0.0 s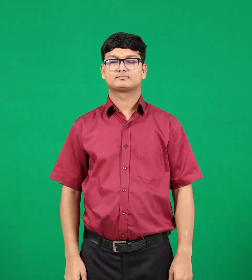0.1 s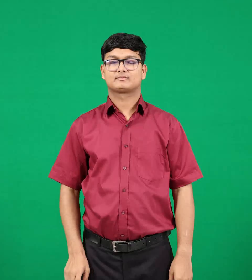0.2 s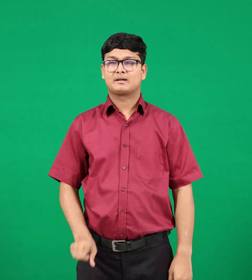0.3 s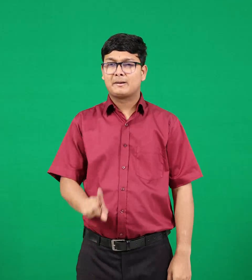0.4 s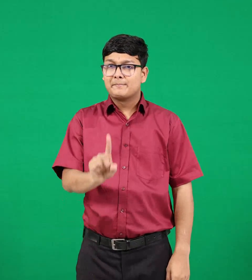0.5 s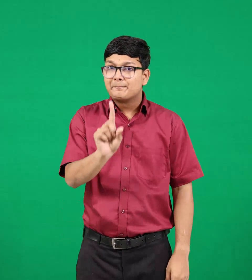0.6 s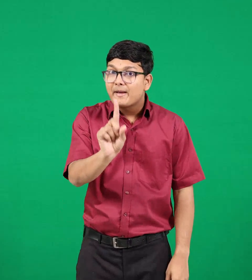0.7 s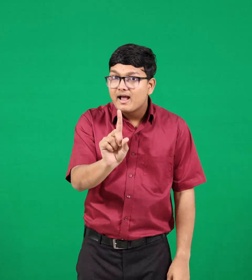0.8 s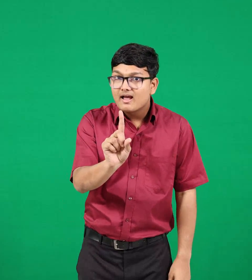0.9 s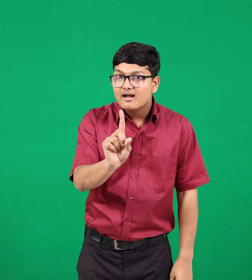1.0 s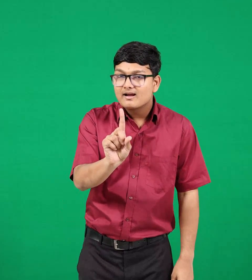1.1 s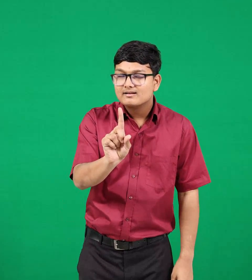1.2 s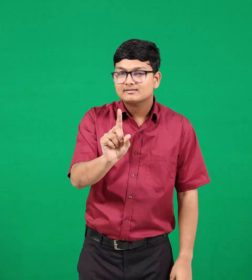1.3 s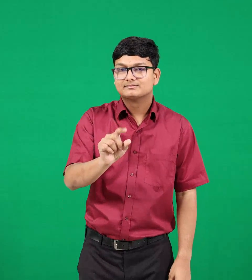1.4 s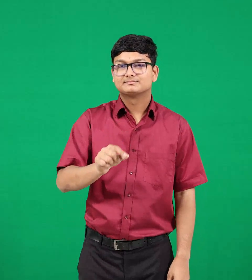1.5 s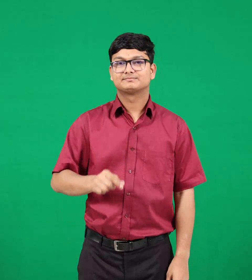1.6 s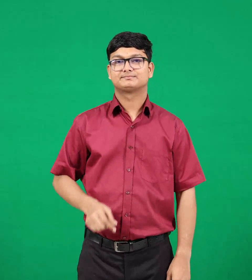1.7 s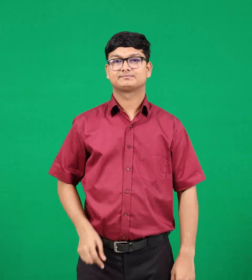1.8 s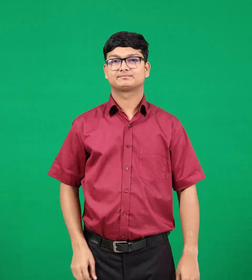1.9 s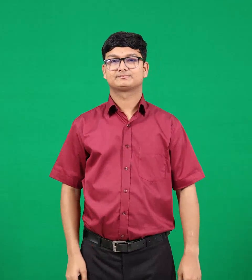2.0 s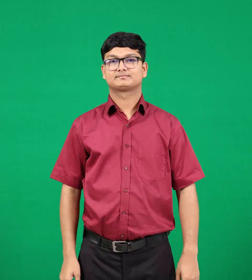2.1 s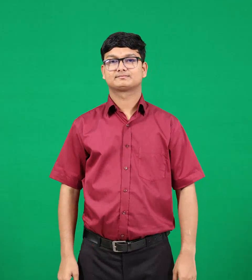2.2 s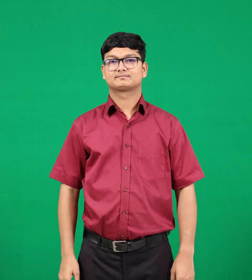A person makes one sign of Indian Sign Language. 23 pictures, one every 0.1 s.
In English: but
